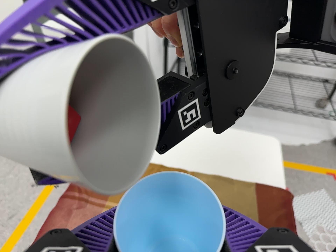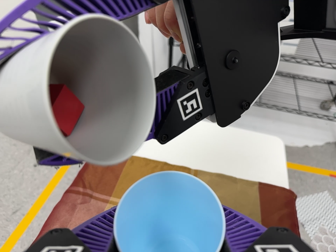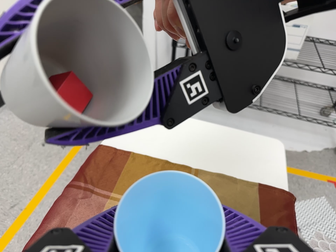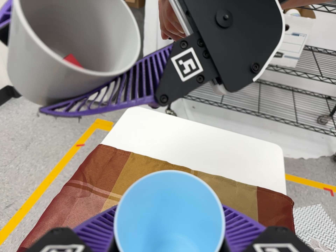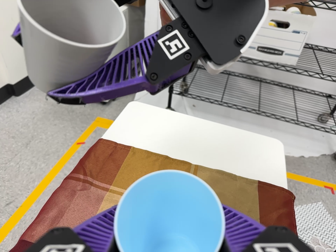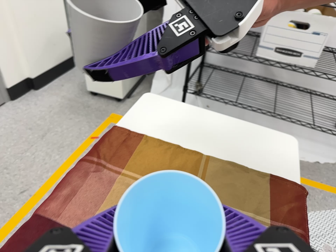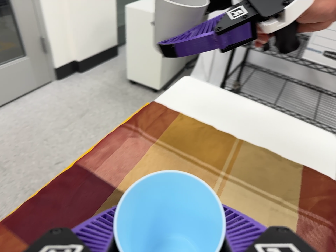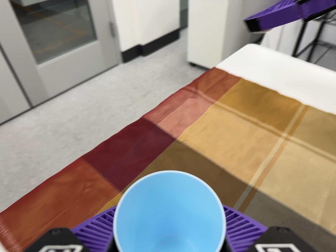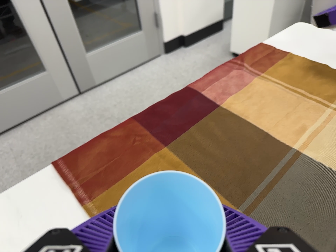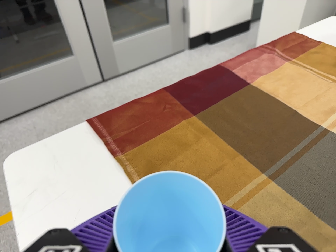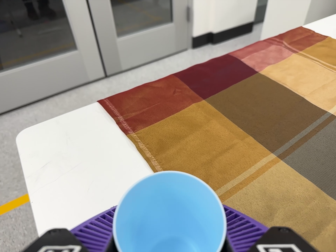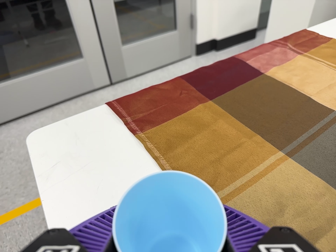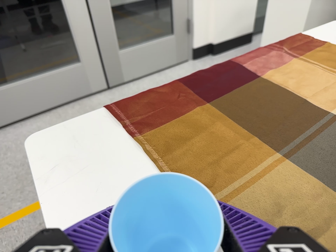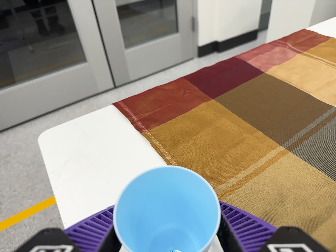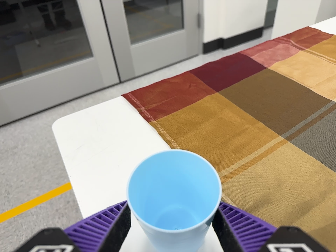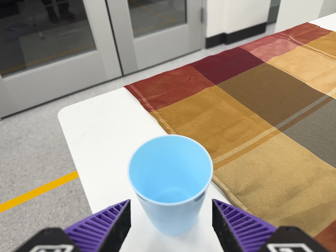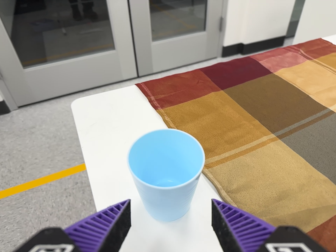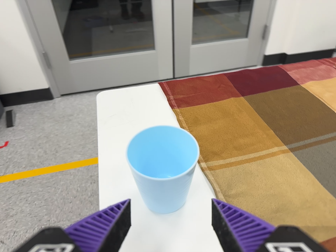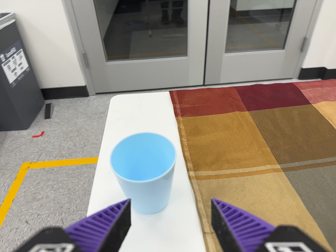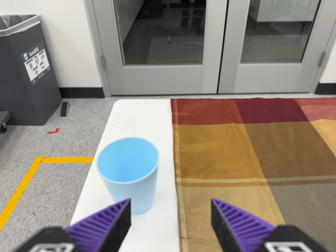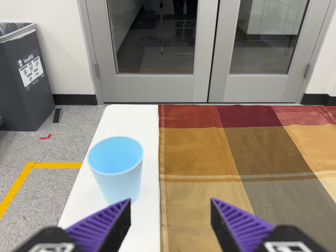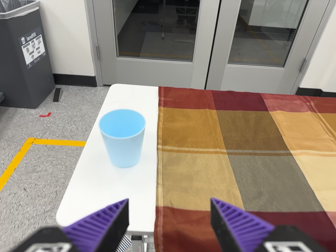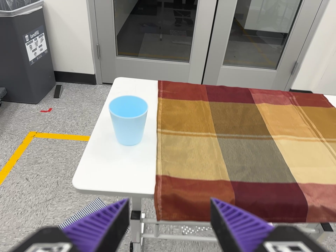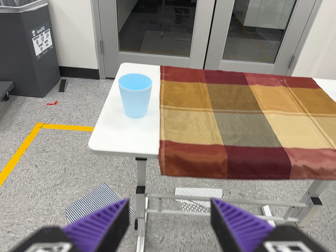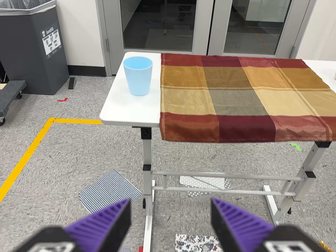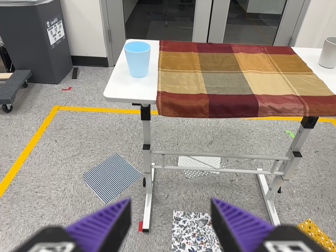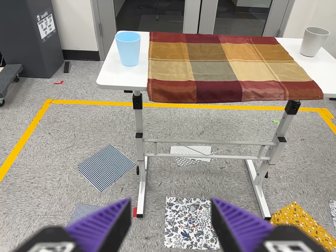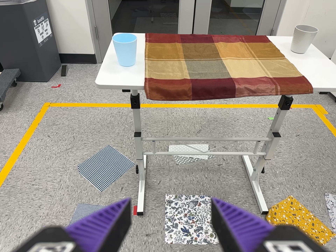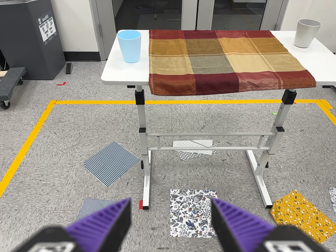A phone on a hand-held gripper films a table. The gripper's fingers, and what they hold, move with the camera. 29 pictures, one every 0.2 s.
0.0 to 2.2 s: The camera pans to its left by about 35 degrees. It travels toward the bottom of its view, about 32 cm, so close, fixed things drift upward. It rolls about its line of sight by about 25 degrees, and the scene rotates clockwise.
2.2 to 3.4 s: The camera swings to its left by about 10 degrees, and the scene slides to the right. It travels backward, toward the bottom of its view and to its right, about 10 cm, so what stands in front gets smaller. It rolls about its line of sight by about 15 degrees, and the scene rotates clockwise.
3.4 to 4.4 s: The camera travels backward and to its right, about 24 cm, so what stands in front gets smaller. It rolls about its line of sight by about 15 degrees, and the scene rotates clockwise.
4.4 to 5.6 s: The camera travels backward and toward the bottom of its view, about 36 cm, so what stands in front gets smaller.
The film runs backward here.
